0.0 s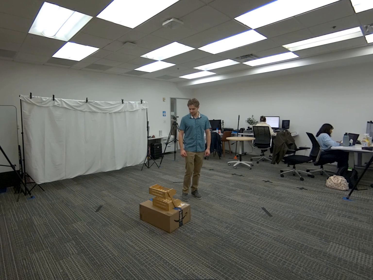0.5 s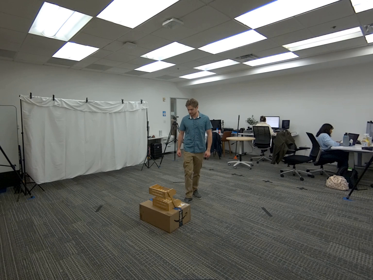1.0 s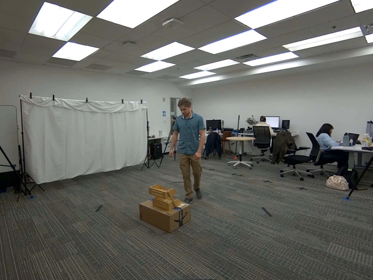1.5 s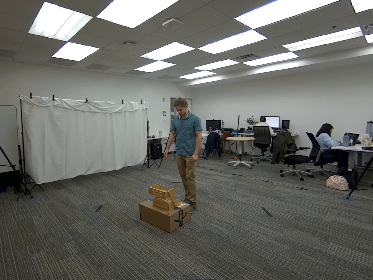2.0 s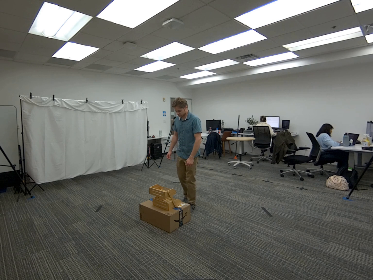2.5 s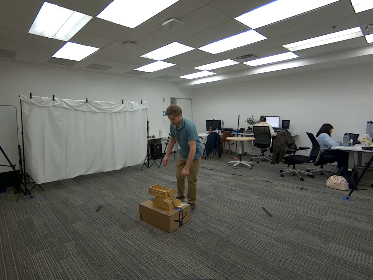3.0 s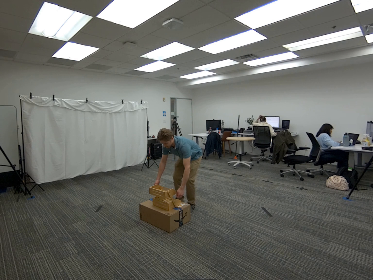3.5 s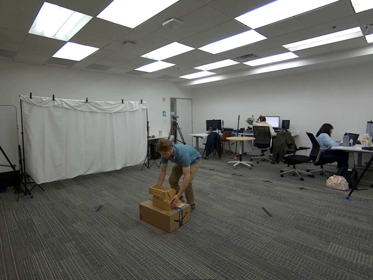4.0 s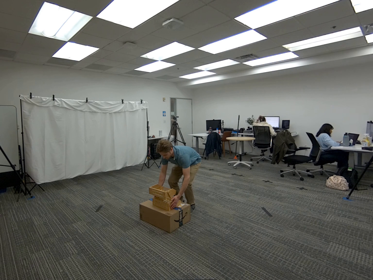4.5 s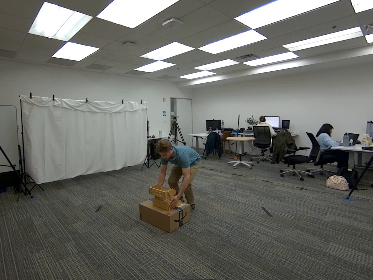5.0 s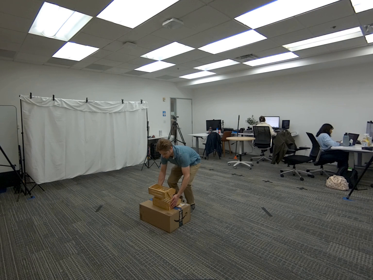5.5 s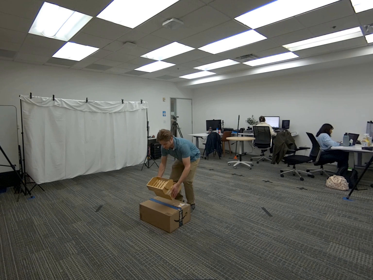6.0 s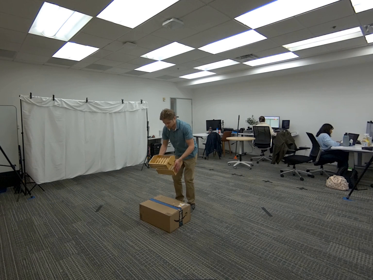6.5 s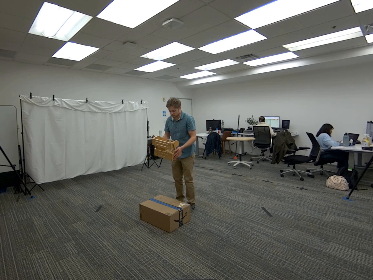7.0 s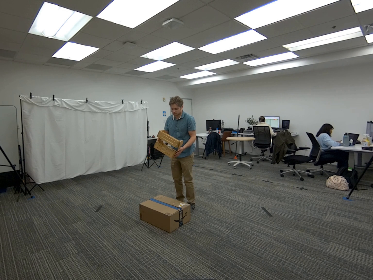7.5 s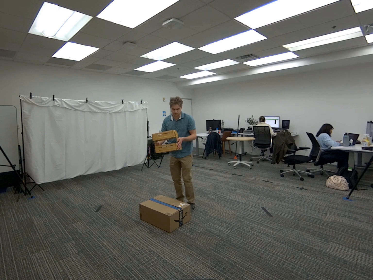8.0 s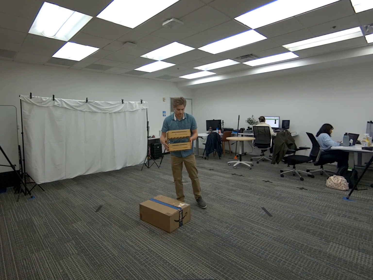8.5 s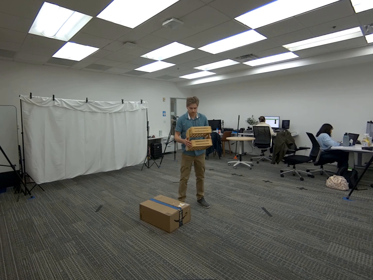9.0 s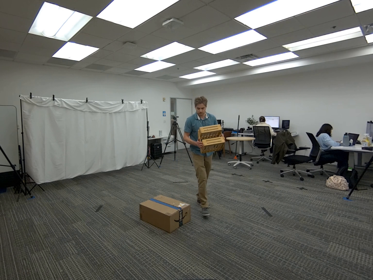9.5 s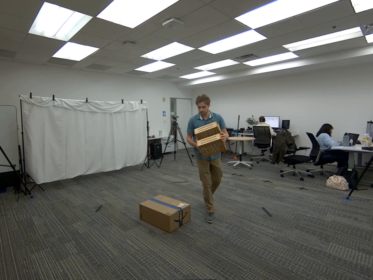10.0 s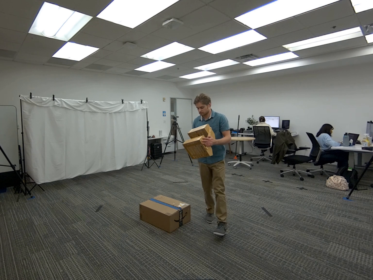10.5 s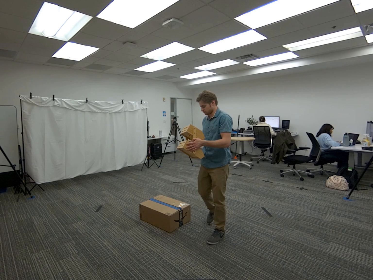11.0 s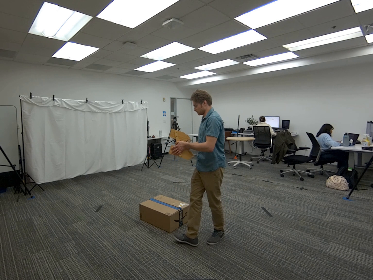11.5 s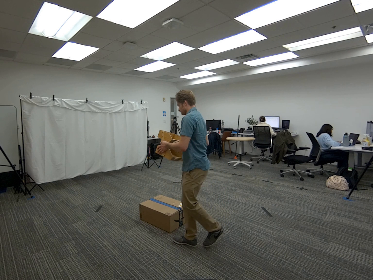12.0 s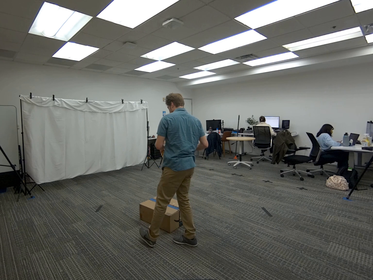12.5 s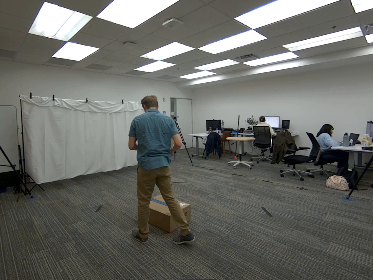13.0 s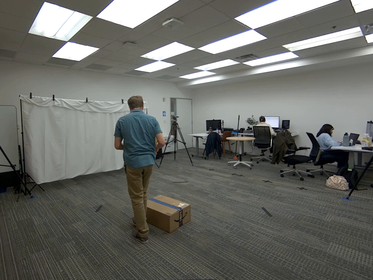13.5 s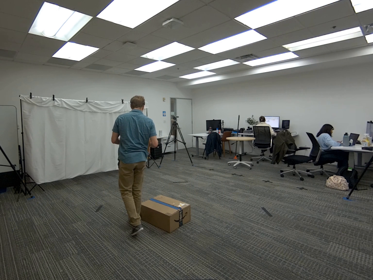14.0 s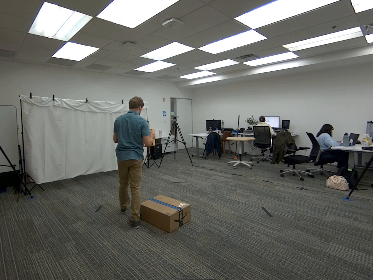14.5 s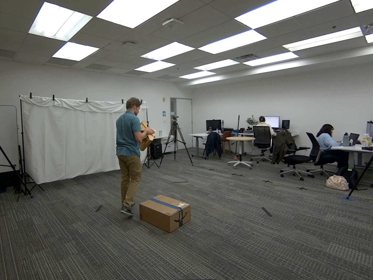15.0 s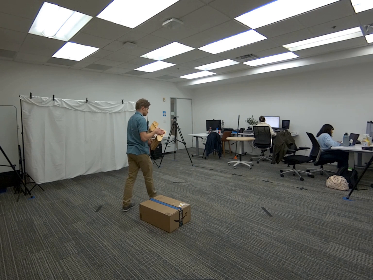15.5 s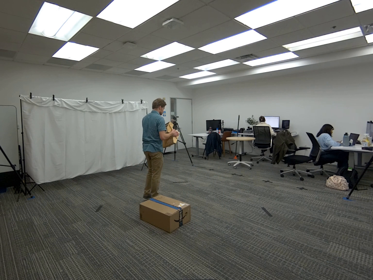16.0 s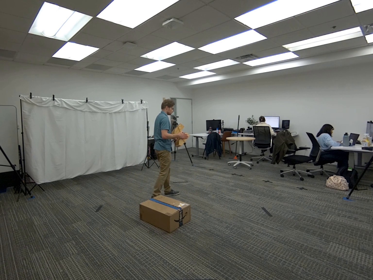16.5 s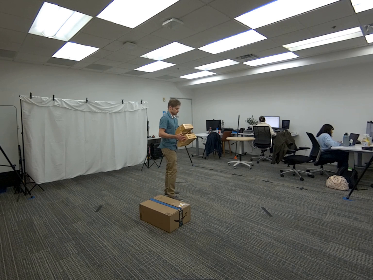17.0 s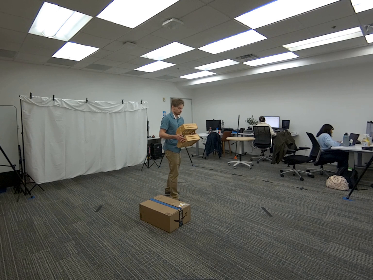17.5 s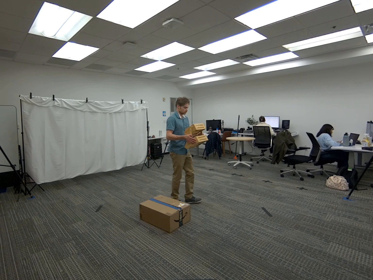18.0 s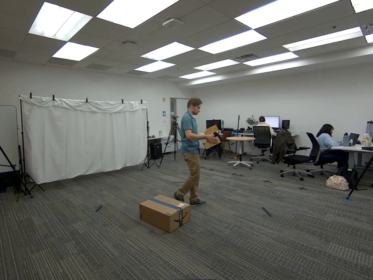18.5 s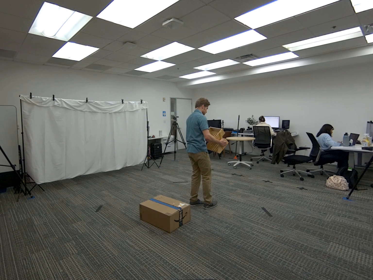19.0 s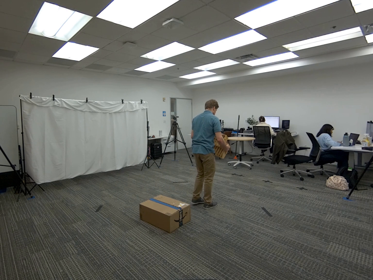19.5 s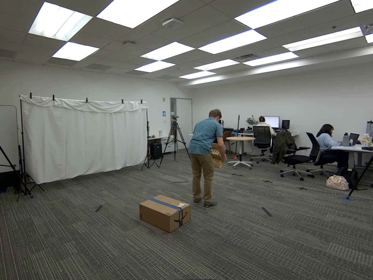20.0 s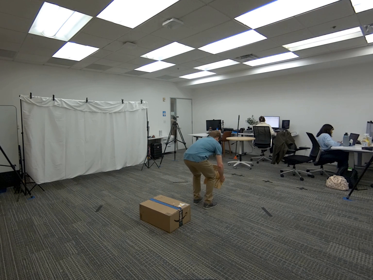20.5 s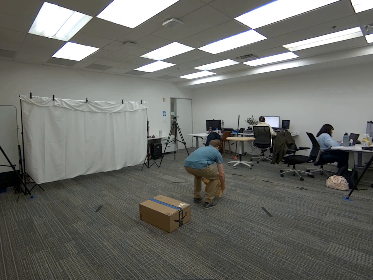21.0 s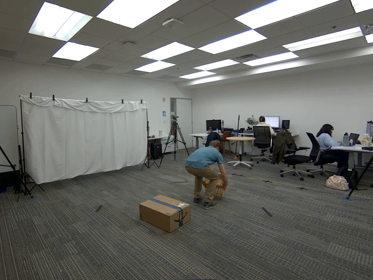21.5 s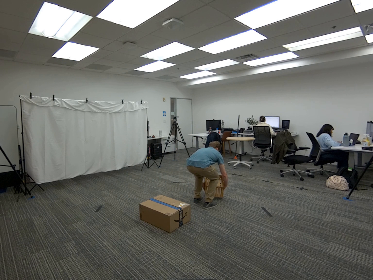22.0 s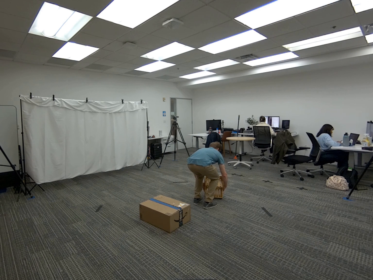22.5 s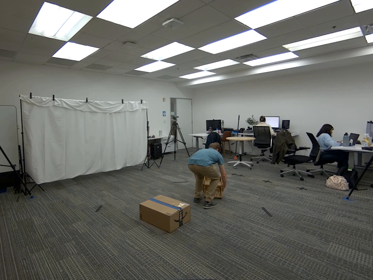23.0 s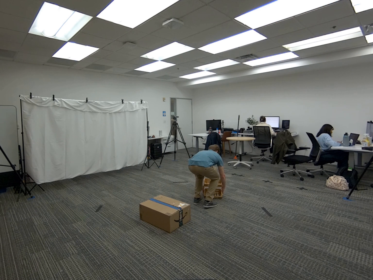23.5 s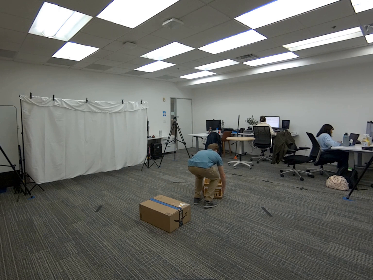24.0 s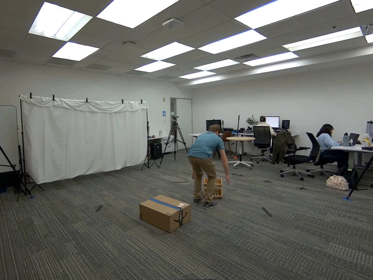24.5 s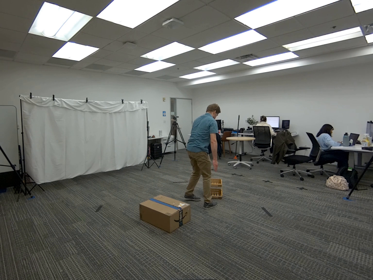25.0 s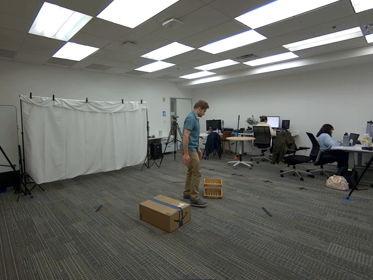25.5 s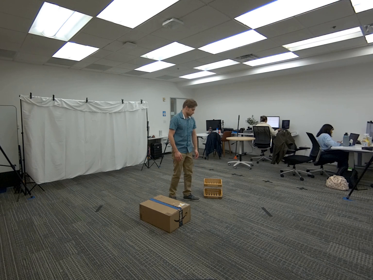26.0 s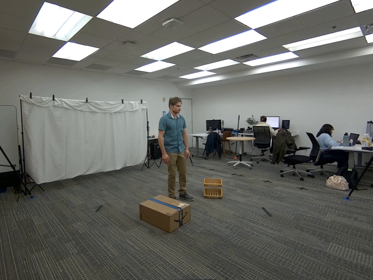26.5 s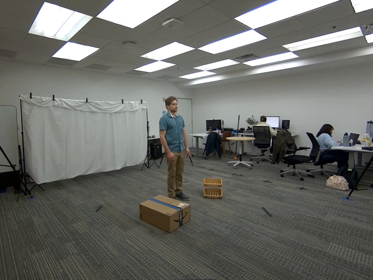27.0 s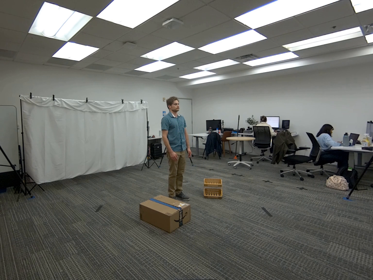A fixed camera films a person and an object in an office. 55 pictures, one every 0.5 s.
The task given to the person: Walk over to the wooden crate on the big brown box and pick up the wooden crate and place on the ground.
